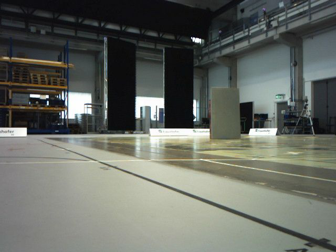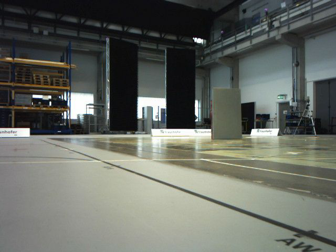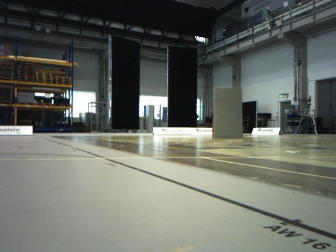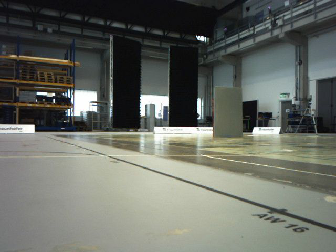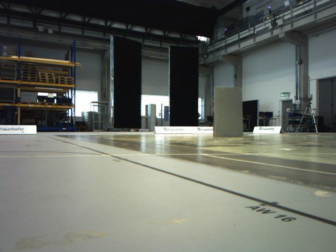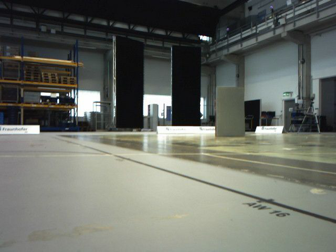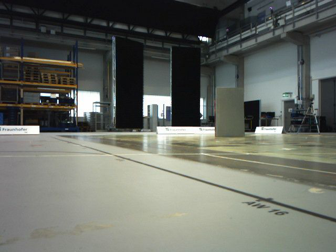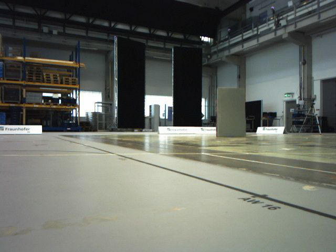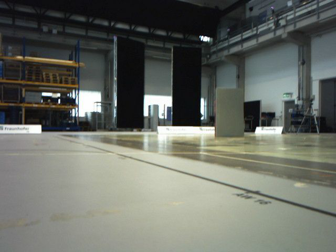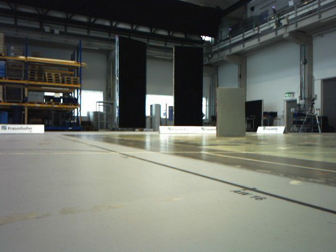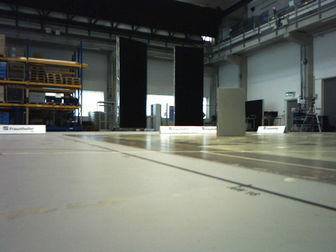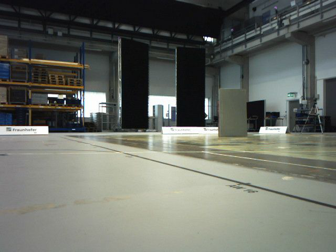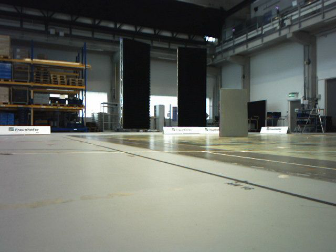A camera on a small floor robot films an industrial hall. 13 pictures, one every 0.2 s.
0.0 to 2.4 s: The camera travels backward, about 0.5 m, so what stands in front gets smaller.
The film runs backward here.
